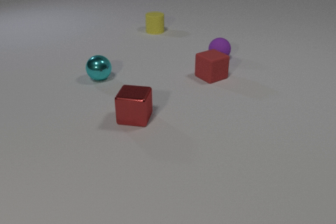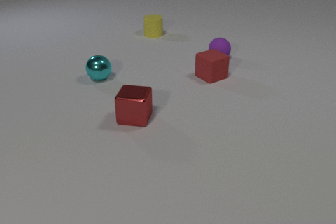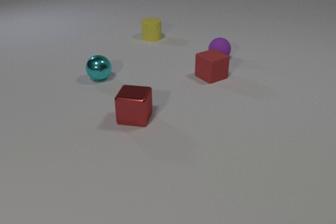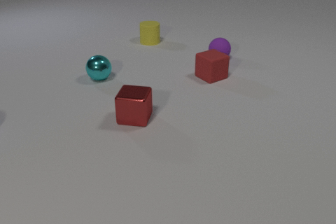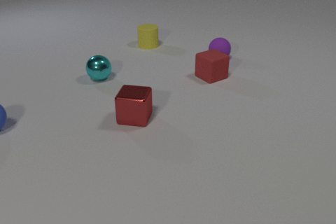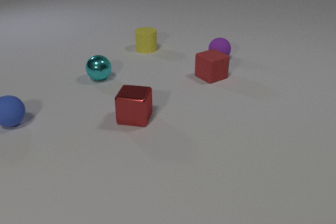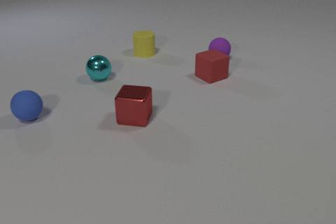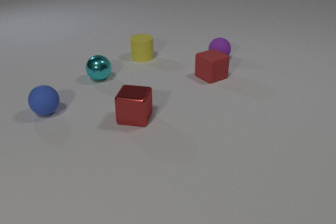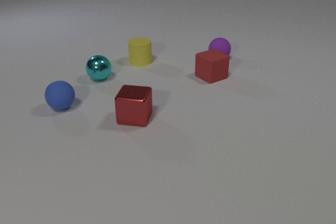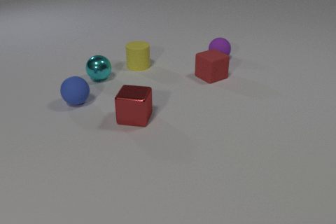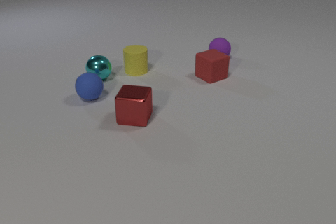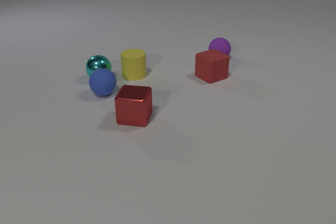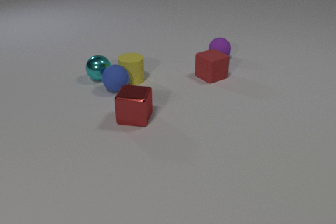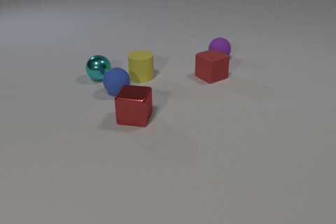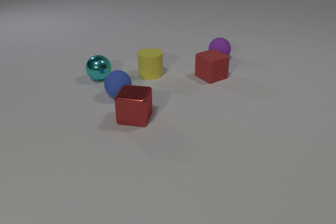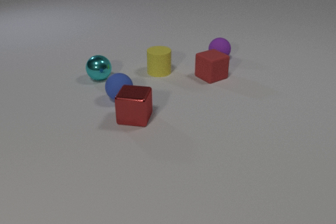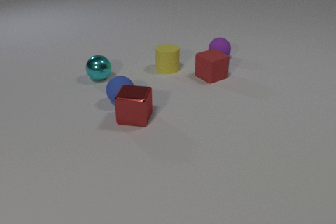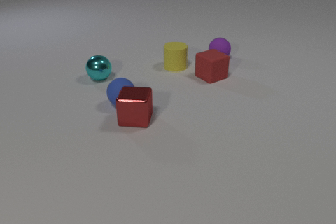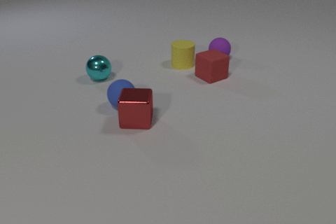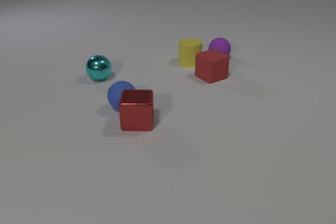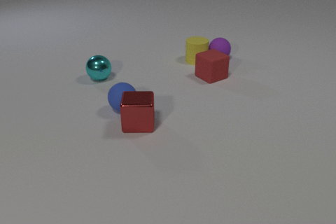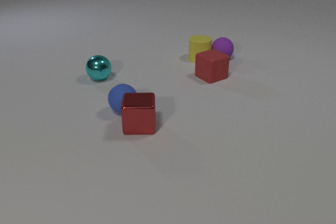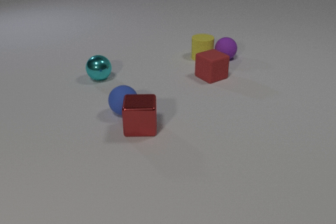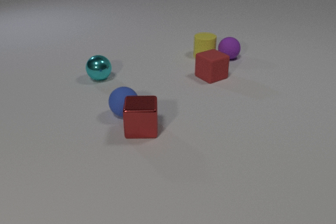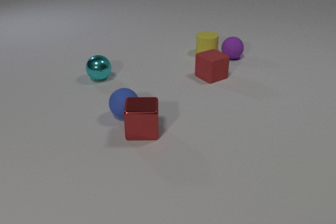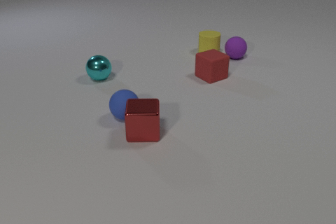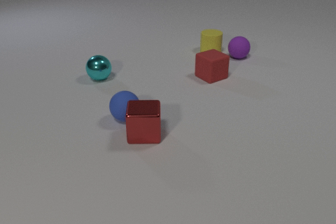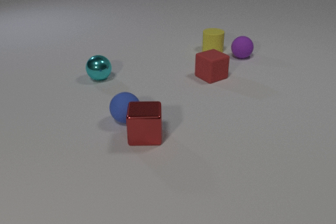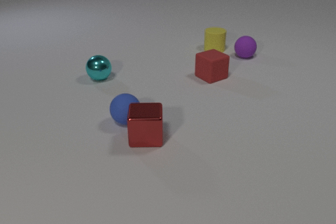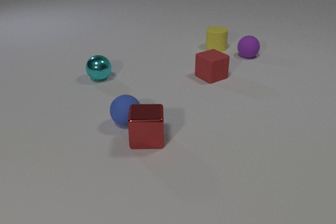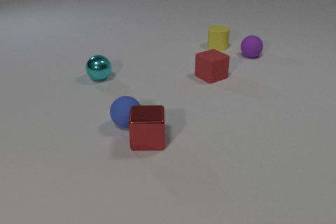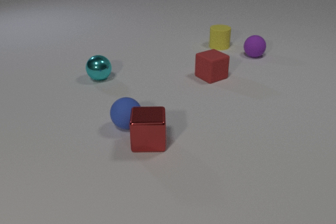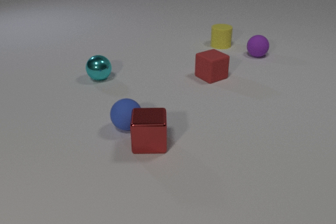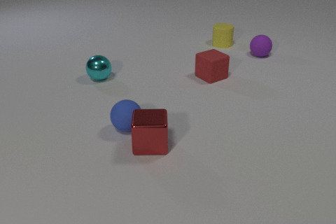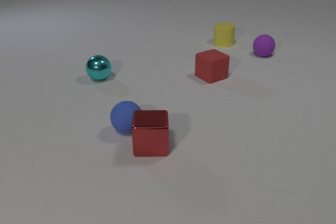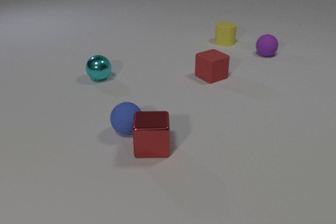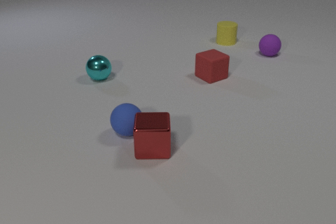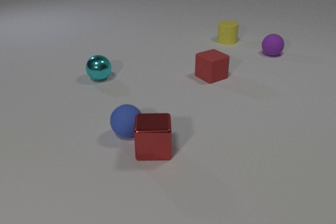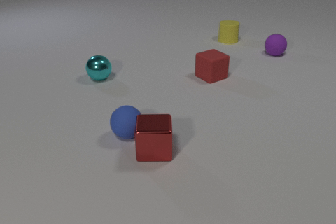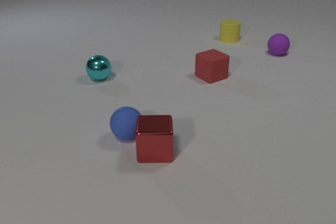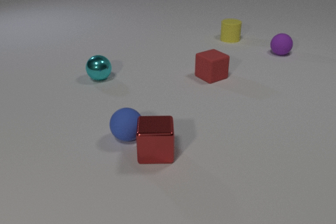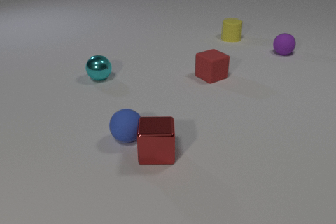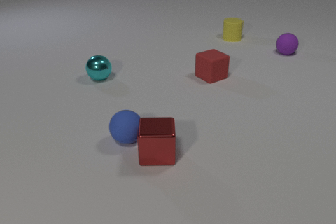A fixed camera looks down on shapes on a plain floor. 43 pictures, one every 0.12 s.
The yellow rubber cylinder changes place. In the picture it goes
to the right.
The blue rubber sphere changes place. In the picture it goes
to the right.
0.00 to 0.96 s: The blue rubber sphere comes in at the left edge, rolls to the right. The yellow rubber cylinder slides toward the camera.
0.96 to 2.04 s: The blue rubber sphere rolls to the right. The yellow rubber cylinder slides to the right and toward the camera. The blue rubber sphere and the yellow rubber cylinder collide. The blue rubber sphere and the red metal cube collide.
2.04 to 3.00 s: The blue rubber sphere rolls toward the camera. The yellow rubber cylinder slides away from the camera and to the right. The red metal cube slides toward the camera. The purple rubber sphere rolls to the right. The yellow rubber cylinder and the purple rubber sphere collide.
3.00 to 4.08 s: The blue rubber sphere rolls toward the camera. The yellow rubber cylinder slides away from the camera and to the right. The red metal cube slides toward the camera. The purple rubber sphere rolls to the right and away from the camera.
4.08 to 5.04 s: The blue rubber sphere rolls toward the camera. The yellow rubber cylinder slides away from the camera and to the right. The red metal cube slides toward the camera. The purple rubber sphere rolls to the right and away from the camera.
How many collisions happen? 3.
How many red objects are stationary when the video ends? 1.
How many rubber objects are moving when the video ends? 3.
